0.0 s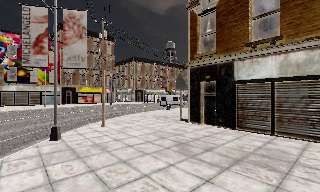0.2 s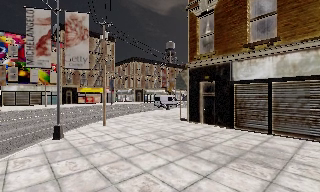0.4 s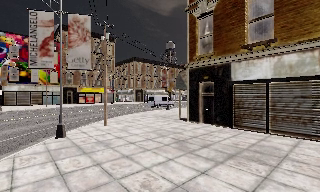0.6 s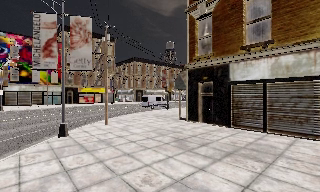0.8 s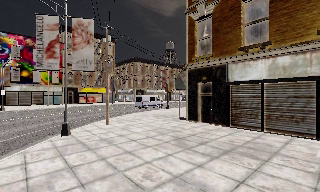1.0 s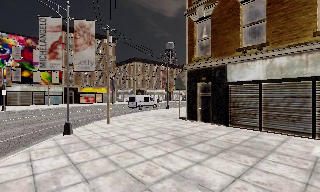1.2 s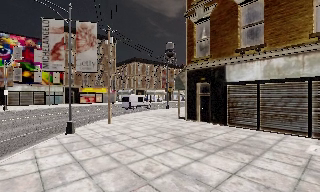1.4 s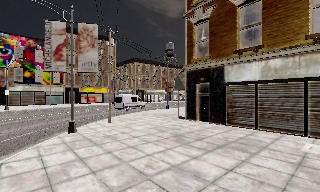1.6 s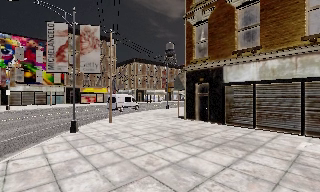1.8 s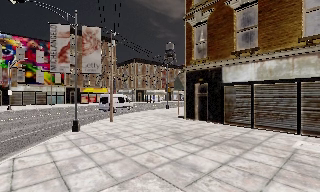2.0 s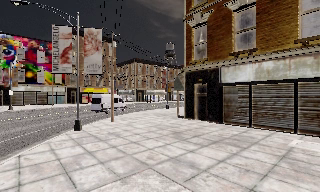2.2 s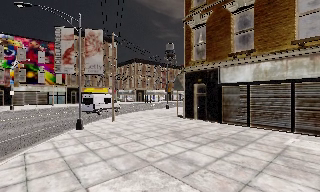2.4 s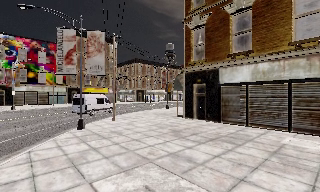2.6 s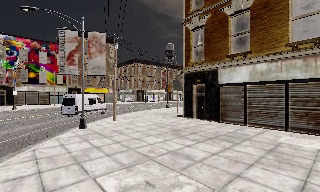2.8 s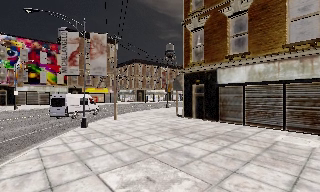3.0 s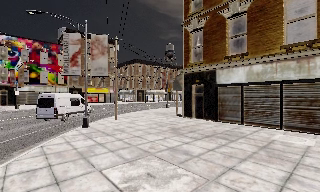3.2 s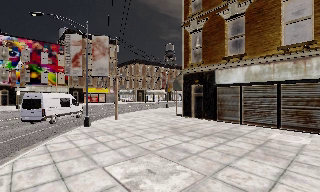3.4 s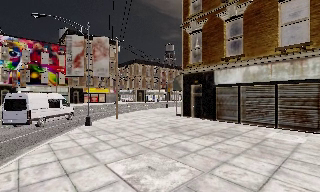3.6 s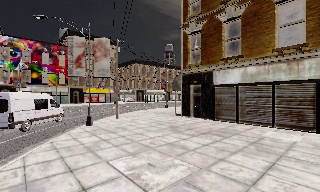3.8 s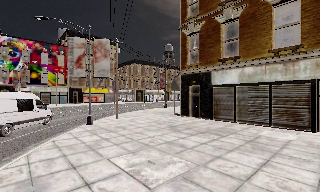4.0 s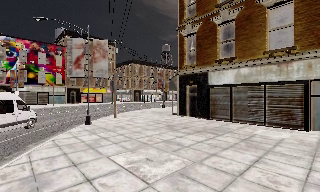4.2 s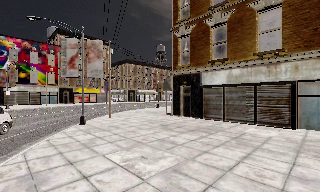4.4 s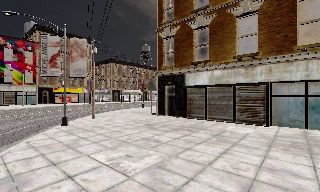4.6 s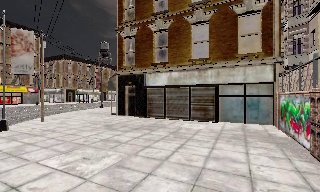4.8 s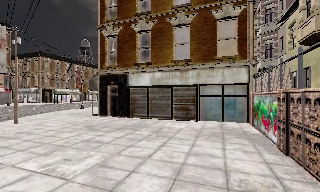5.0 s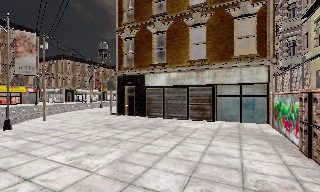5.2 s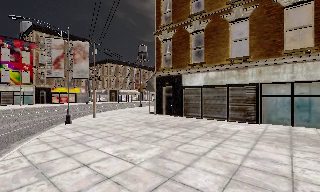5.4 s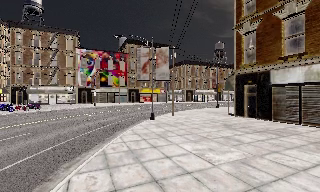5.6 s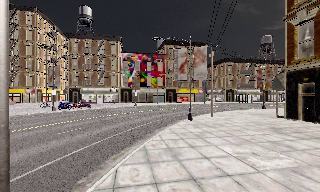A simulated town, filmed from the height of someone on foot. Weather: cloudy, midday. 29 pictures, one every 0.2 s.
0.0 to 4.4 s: The camera travels backward, about 4.5 m, so what stands in front gets smaller.
4.4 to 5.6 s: The camera swings to its left by about 40 degrees, and the scene slides to the right. It travels backward, about 1 m.
The film runs backward here.
